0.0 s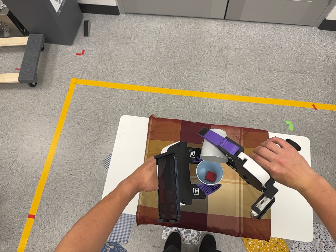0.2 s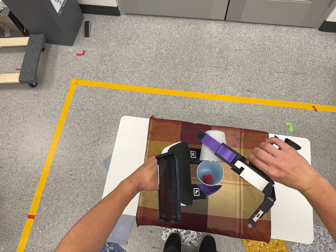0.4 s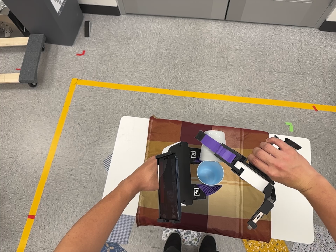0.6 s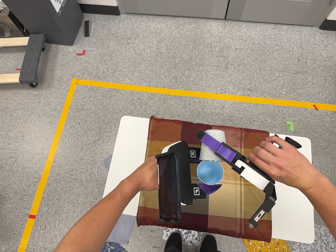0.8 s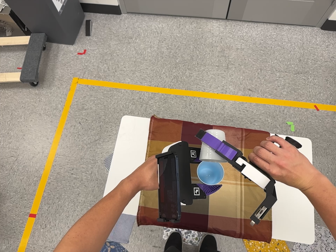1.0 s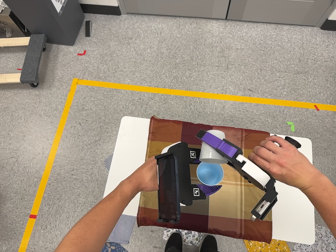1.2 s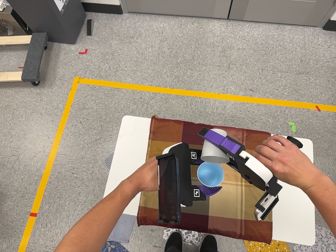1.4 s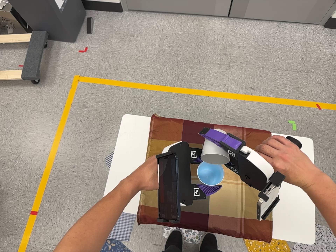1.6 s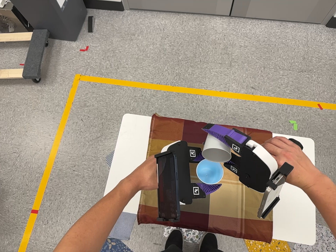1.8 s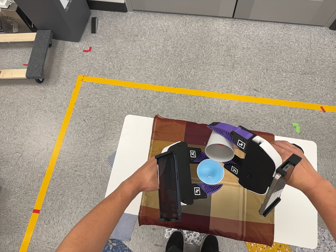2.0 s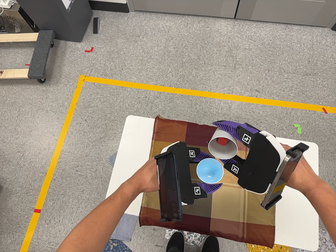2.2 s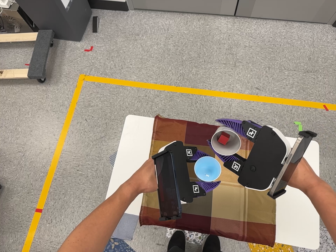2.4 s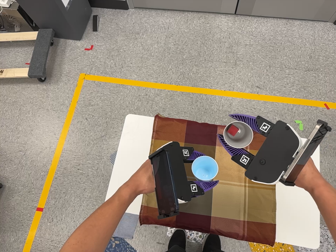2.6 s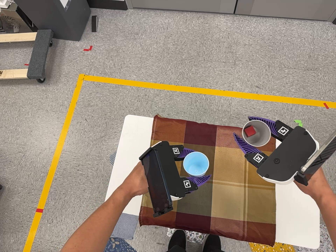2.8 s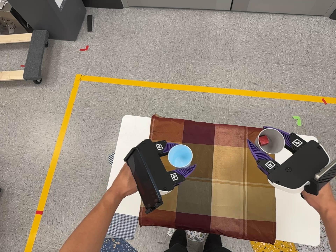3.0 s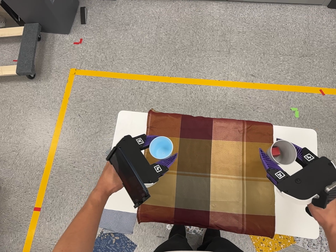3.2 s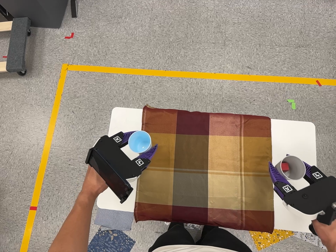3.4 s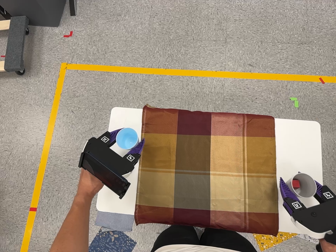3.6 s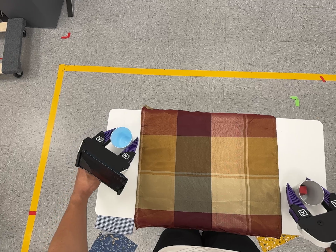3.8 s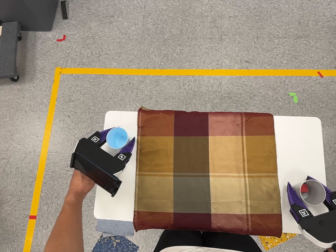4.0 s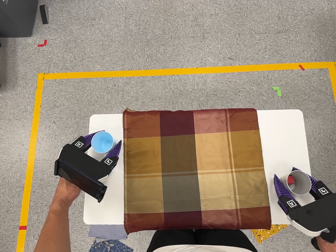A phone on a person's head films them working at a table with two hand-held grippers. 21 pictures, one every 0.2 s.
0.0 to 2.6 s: The camera shifts only a little, or ends up much as it began.
2.6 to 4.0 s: The camera travels forward, toward the top of its view and to its right, about 12 cm, so what stands in front looms larger. It rolls about its line of sight by about 10 degrees, and the scene rotates counterclockwise.
The film runs backward here.
